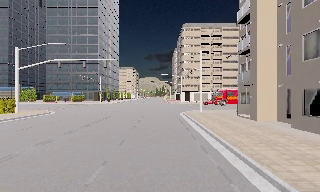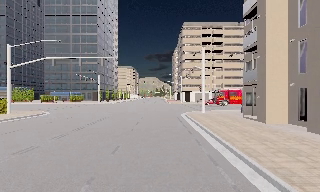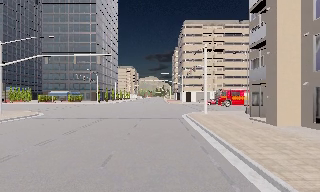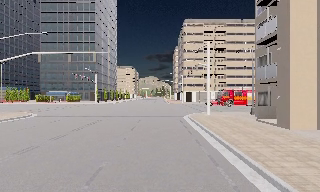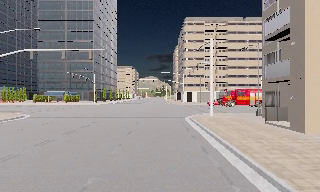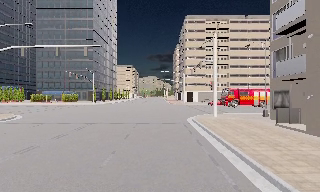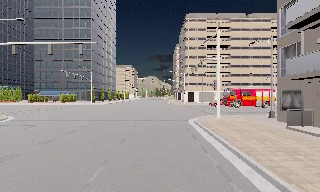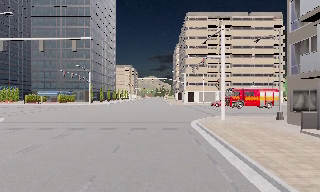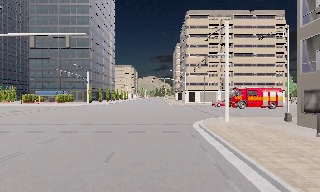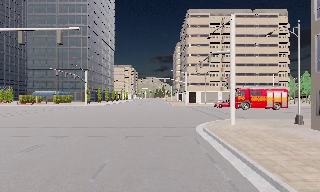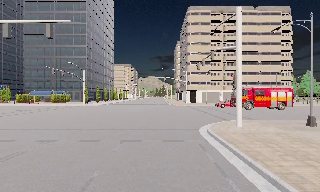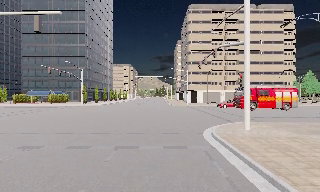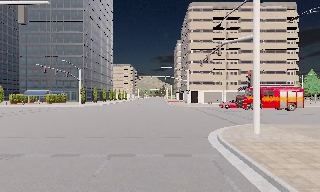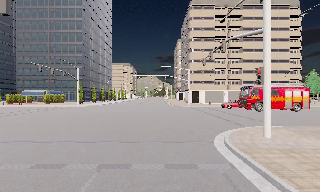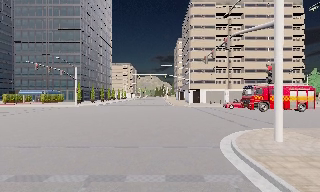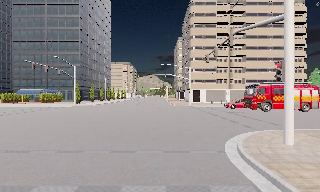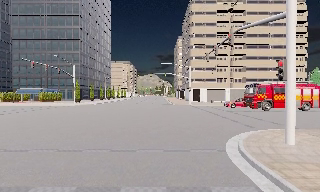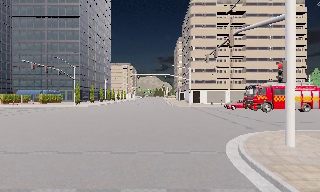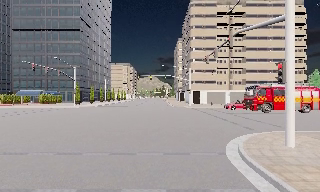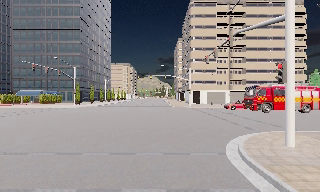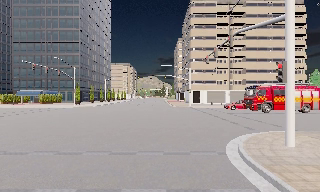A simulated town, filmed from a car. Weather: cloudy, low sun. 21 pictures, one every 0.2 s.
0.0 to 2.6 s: The camera travels forward, about 12 m, so what stands in front looms larger.
2.6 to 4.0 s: The camera travels forward, about 1.5 m, so what stands in front looms larger. It loses speed.
The film runs forward here.
